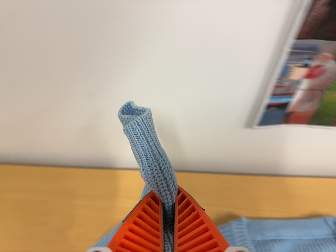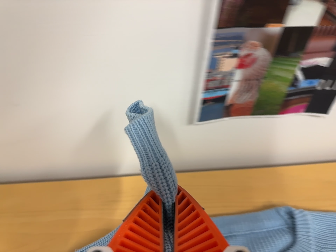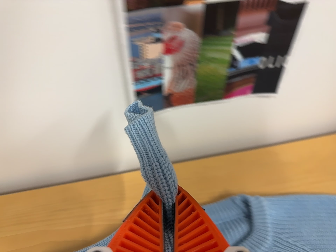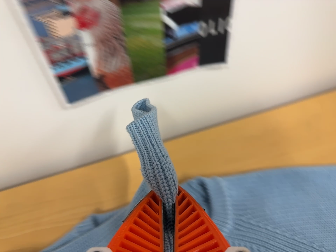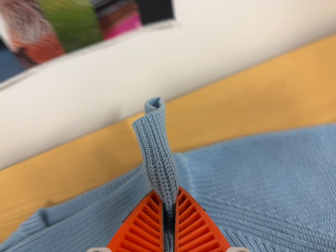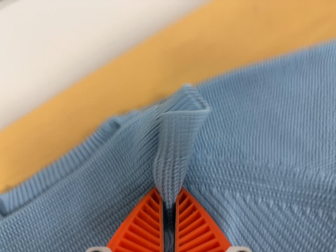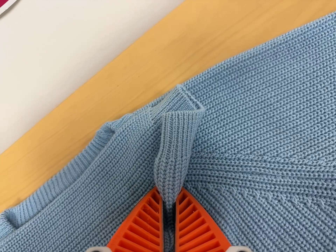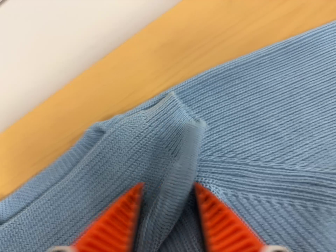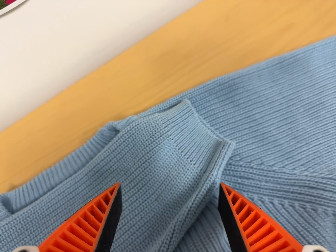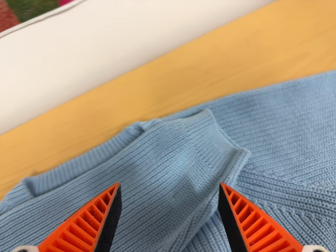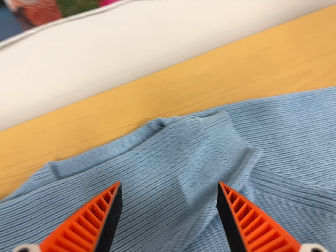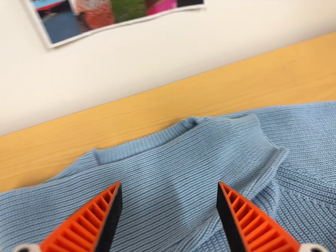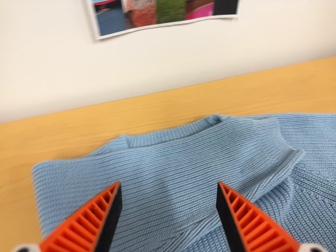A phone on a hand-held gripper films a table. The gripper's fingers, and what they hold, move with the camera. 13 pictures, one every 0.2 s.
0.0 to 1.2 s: The camera travels to its right and forward, about 36 cm, so close, fixed things drift to the left. Its aim tips toward the bottom of its view by about 20 degrees, and the scene shifts upward. It rolls about its line of sight by about 40 degrees, and the scene rotates counterclockwise.
1.2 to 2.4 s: The camera travels to its left, backward and toward the bottom of its view, about 20 cm, so close, fixed things drift to the right. Its aim tips toward the top of its view by about 15 degrees. It rolls about its line of sight by about 25 degrees, and the scene rotates clockwise.
The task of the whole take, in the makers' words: left arm across.
The film runs forward here.
